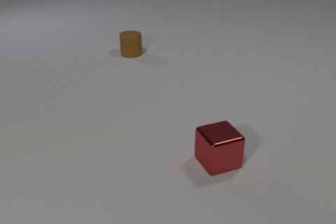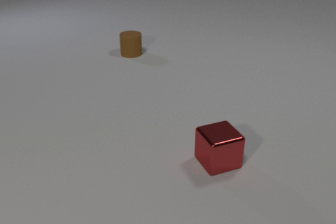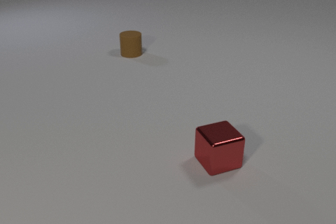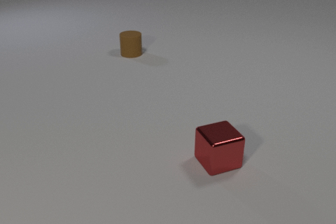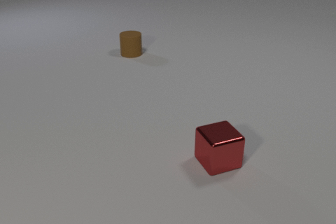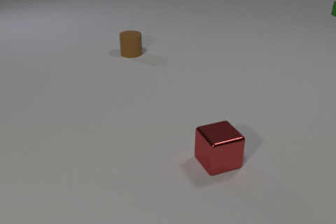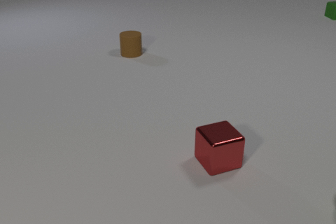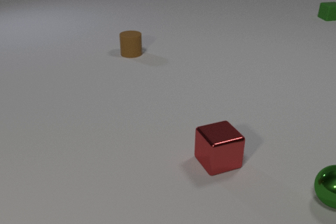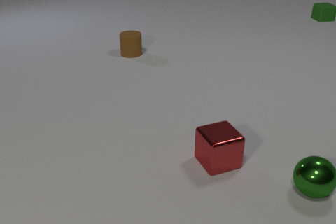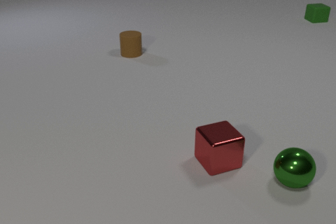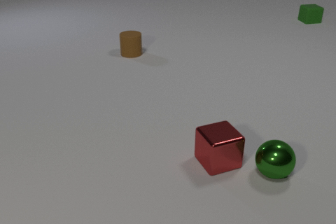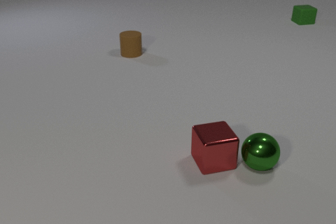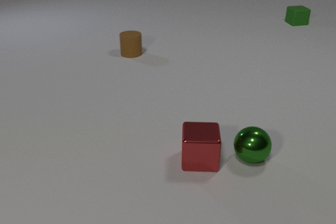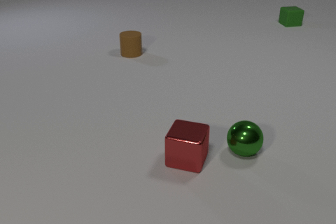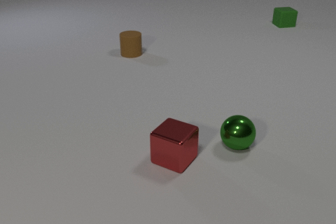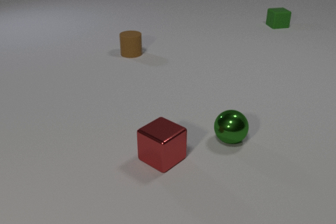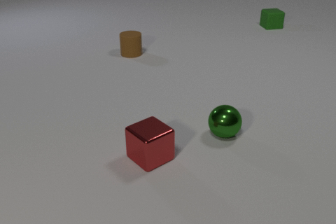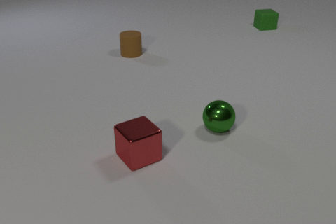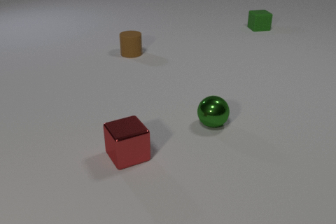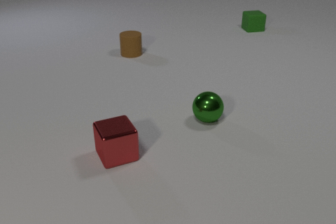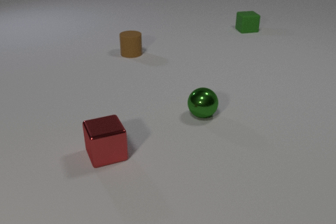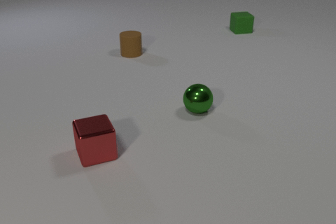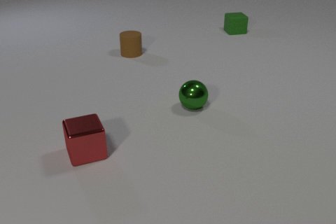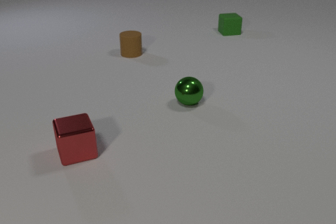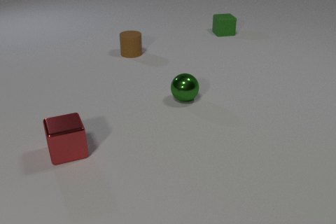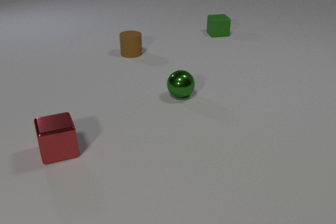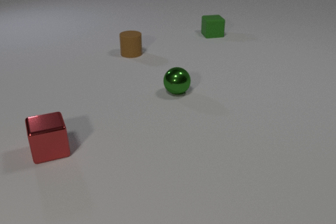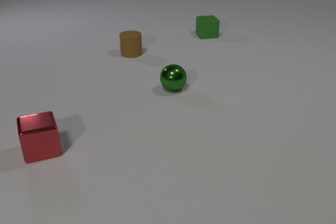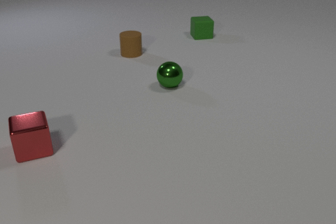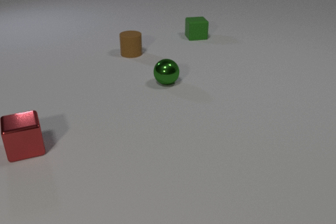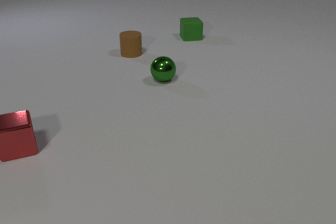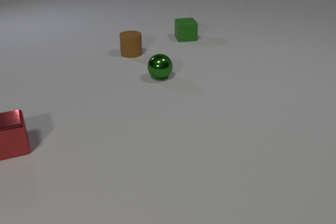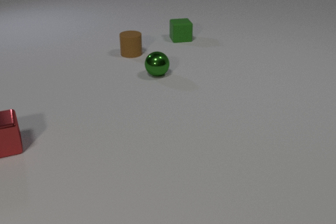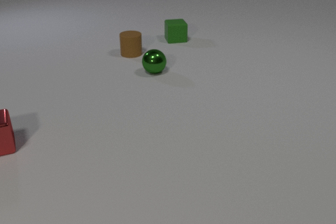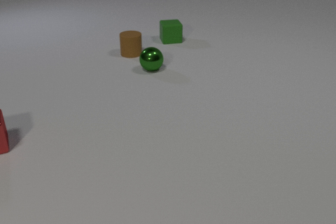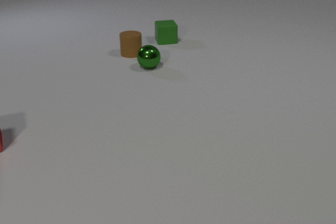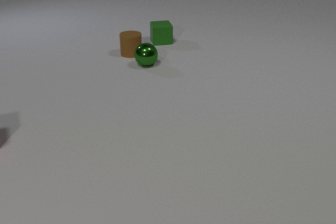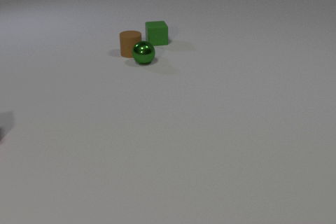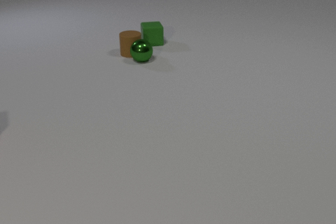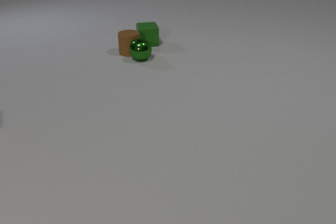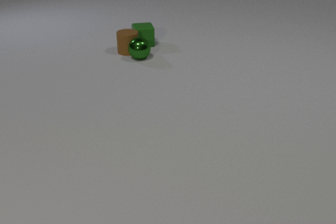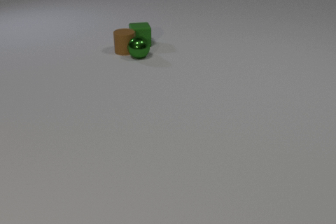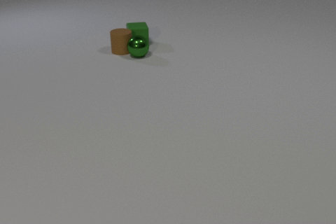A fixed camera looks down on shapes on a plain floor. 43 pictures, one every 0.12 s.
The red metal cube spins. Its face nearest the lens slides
to the left.
The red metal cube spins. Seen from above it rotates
clockwise.
0.00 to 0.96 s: The green metal sphere comes in at the right edge, rolls to the left. The green rubber cube comes in at the right edge, slides to the left and toward the camera.
0.96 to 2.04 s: The green metal sphere rolls to the left and away from the camera. The red metal cube slides to the left, spins so that its near face slides to the left, clockwise seen from above. The green rubber cube slides to the left and toward the camera. The green metal sphere and the red metal cube collide.
2.04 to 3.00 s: The green metal sphere rolls away from the camera and to the left. The red metal cube slides to the left. The green rubber cube slides to the left and toward the camera.
3.00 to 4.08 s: The green metal sphere rolls away from the camera and to the left. The red metal cube slides to the left and away from the camera. The green rubber cube slides to the left and toward the camera.
4.08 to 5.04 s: The green metal sphere rolls away from the camera. The red metal cube slides to the left, leaves at the left edge. The brown rubber cylinder slides to the left and away from the camera. The green rubber cube slides to the left. The green metal sphere and the brown rubber cylinder collide. The brown rubber cylinder and the green rubber cube collide.
Are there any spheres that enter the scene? yes.
How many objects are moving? 4.
What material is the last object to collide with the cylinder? rubber.
